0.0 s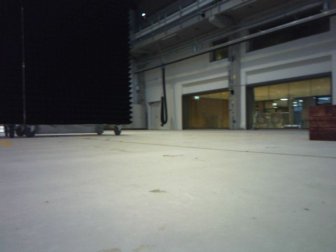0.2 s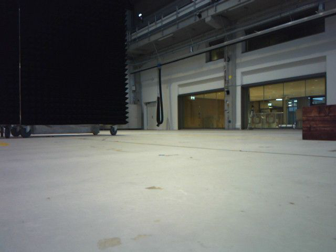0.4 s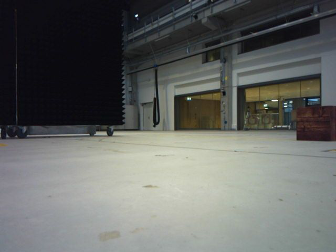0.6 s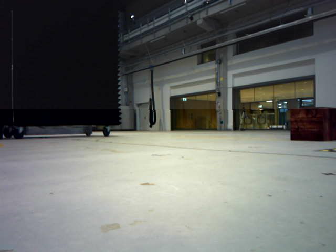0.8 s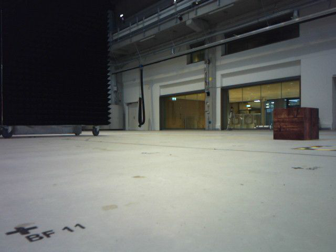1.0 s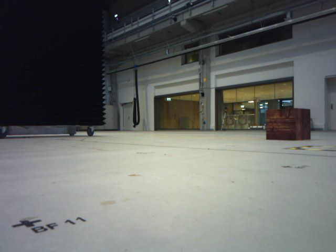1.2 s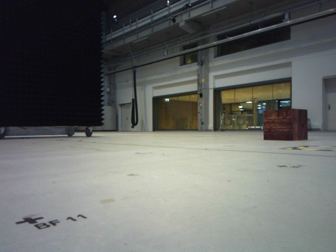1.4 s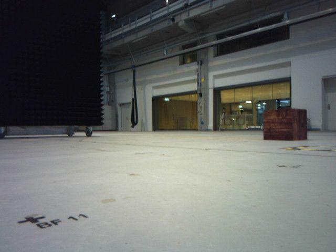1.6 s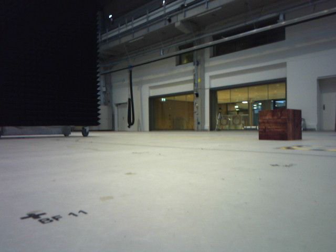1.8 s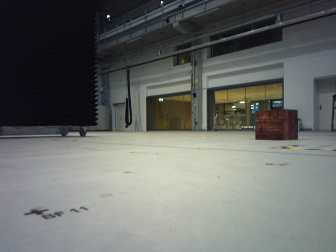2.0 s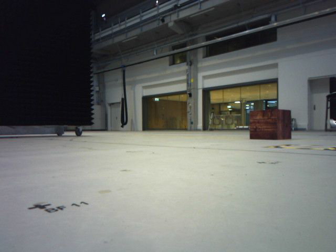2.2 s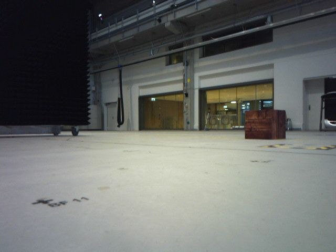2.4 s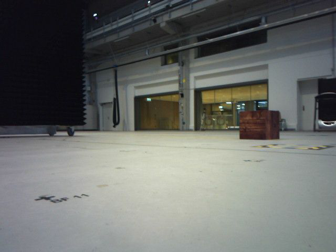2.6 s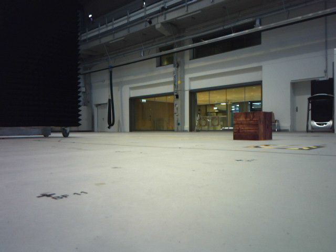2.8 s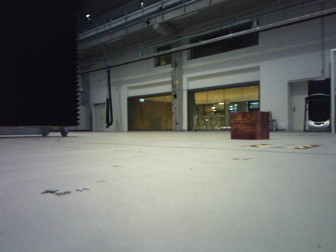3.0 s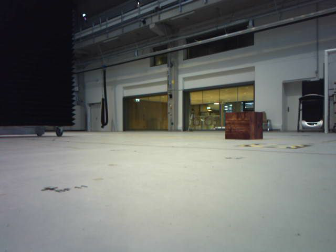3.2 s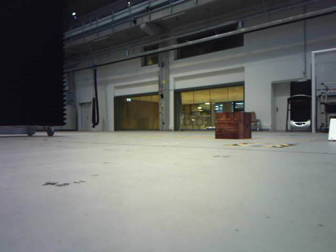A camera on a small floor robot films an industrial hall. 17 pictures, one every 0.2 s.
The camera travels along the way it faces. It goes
backward.
0.0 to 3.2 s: The camera pans to its right, which is clockwise from overhead, by about 15 degrees. It travels backward, about 0.6 m, so what stands in front gets smaller.
The film runs backward here.
